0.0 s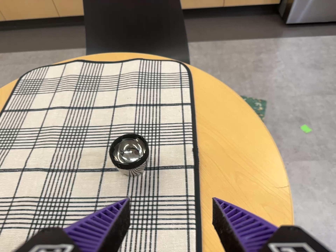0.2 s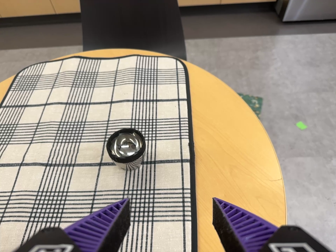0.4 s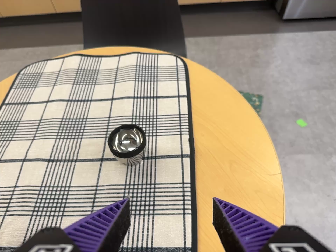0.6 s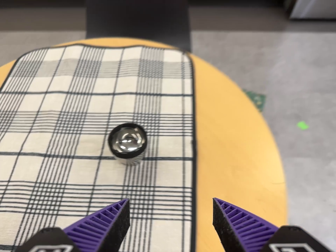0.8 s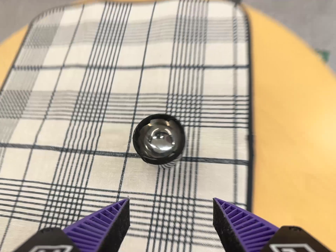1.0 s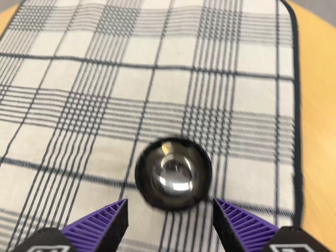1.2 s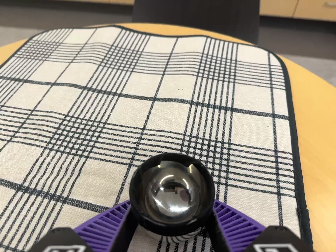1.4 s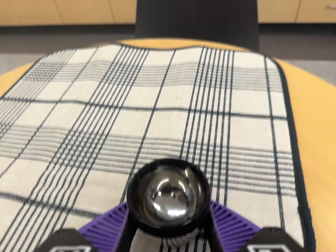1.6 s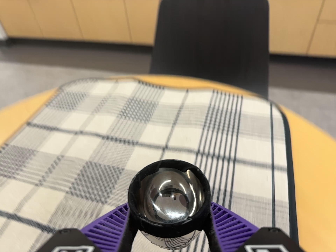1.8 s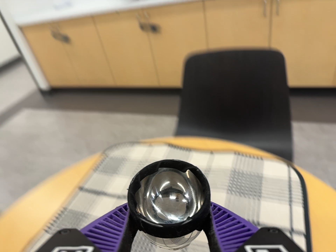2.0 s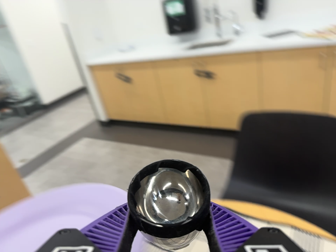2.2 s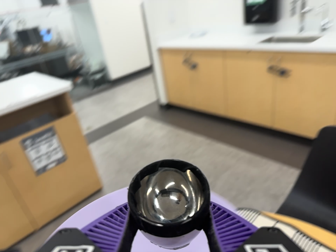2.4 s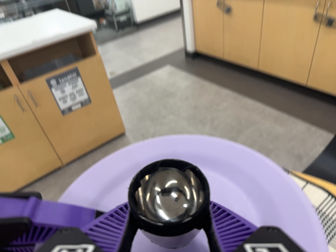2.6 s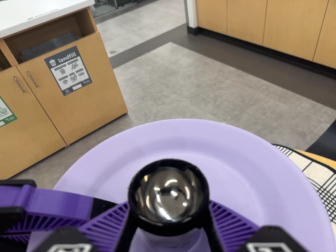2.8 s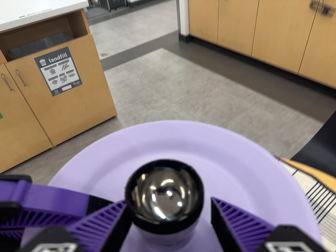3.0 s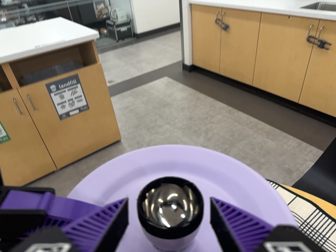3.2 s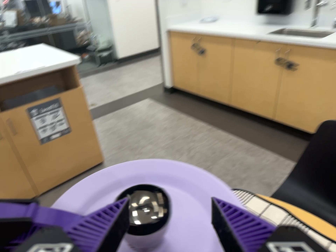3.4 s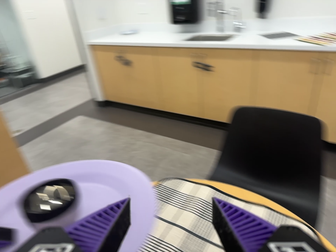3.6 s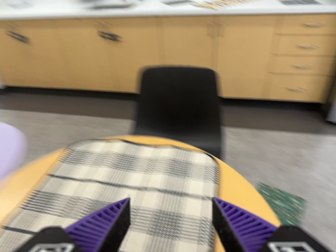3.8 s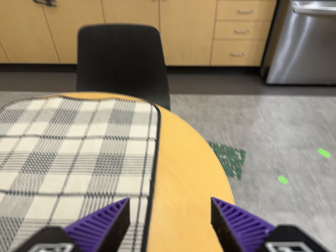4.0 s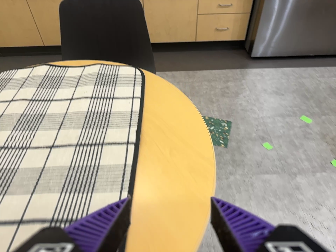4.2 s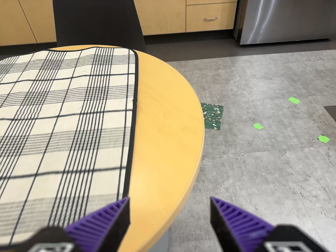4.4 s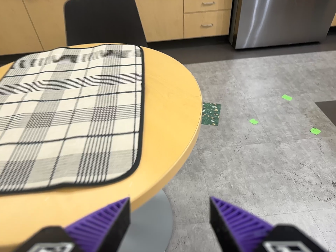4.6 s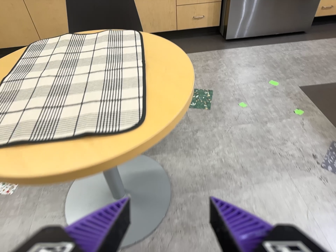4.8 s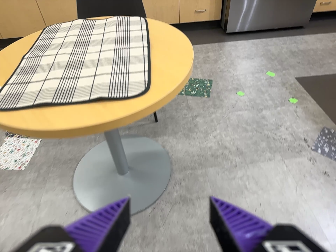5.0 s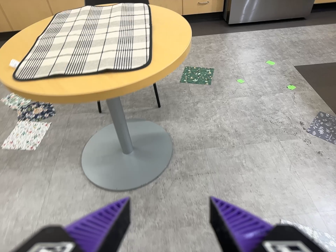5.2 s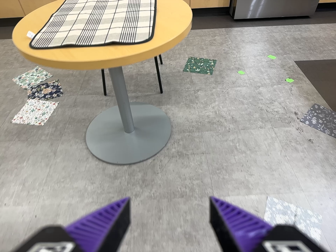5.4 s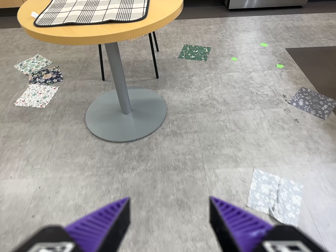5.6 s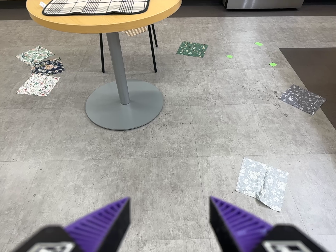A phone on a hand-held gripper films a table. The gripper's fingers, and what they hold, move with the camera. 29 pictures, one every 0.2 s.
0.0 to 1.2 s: The camera travels forward, about 24 cm, so what stands in front looms larger. It rolls about its line of sight by about 15 degrees, and the scene rotates clockwise.
1.2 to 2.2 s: The camera swings to its left by about 35 degrees, and the scene slides to the right. It travels toward the top of its view, backward and to its left, about 32 cm, so close, fixed things drift downward. Its aim tips toward the top of its view by about 15 degrees, and the scene shifts downward. It rolls about its line of sight by about 10 degrees, and the scene rotates clockwise.
2.2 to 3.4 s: The camera swings to its right by about 15 degrees, and the scene slides to the left. It travels backward and toward the bottom of its view, about 9 cm, so what stands in front gets smaller.
3.4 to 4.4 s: The camera pans to its right by about 30 degrees. It travels toward the bottom of its view and backward, about 50 cm, so close, fixed things drift upward. Its aim tips toward the bottom of its view by about 10 degrees, and the scene shifts upward. It rolls about its line of sight by about 20 degrees, and the scene rotates counterclockwise.
4.4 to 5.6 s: The camera travels backward and toward the bottom of its view, about 80 cm, so what stands in front gets smaller.
The film runs backward here.
